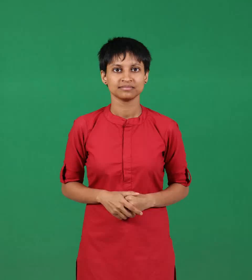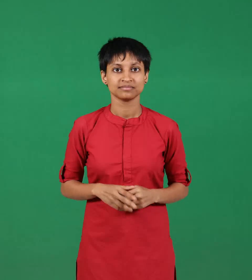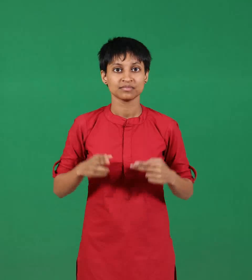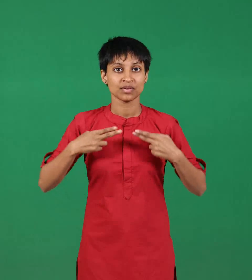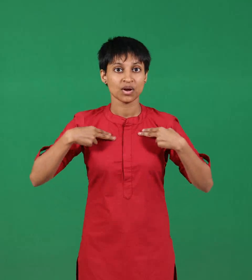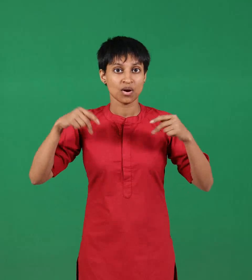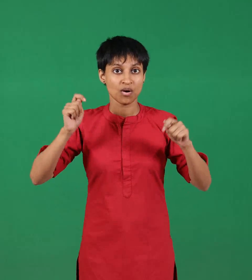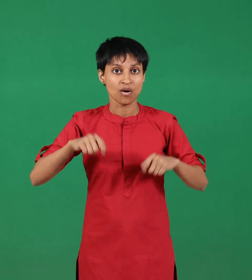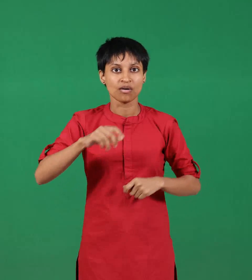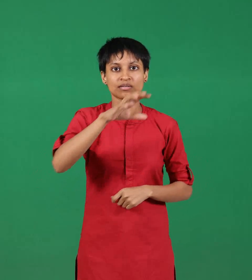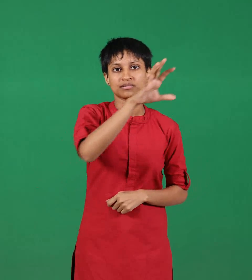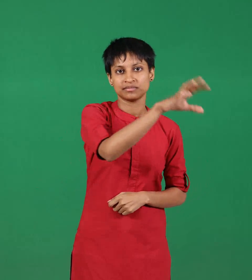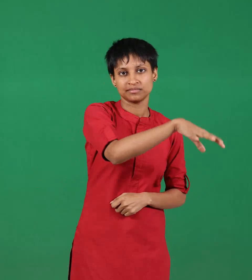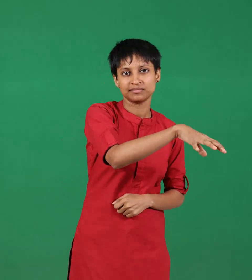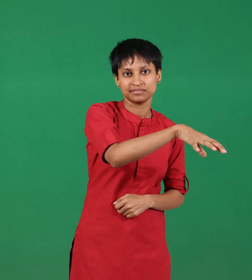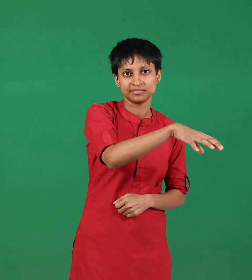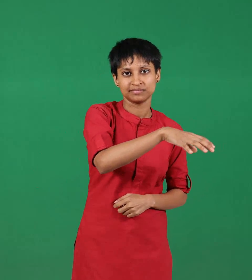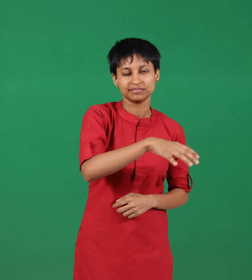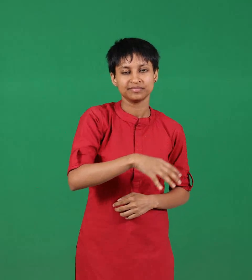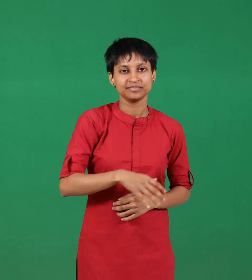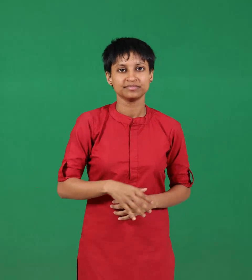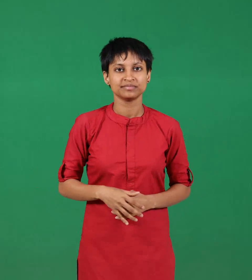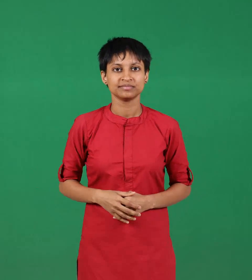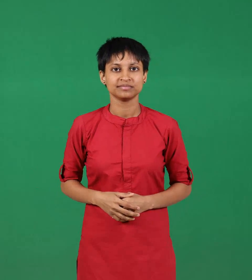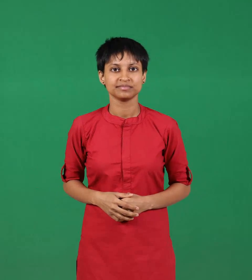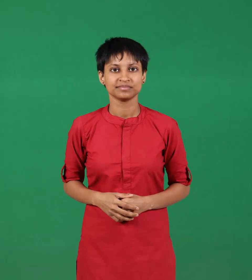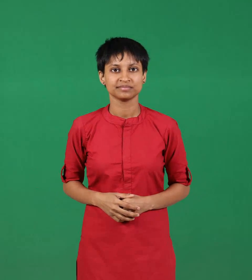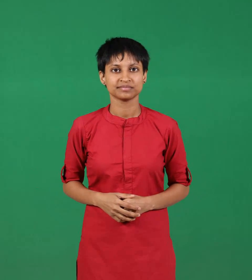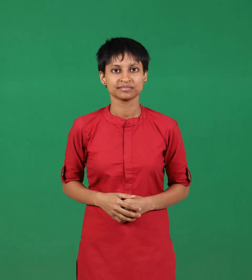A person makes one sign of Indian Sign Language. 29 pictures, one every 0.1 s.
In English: court
